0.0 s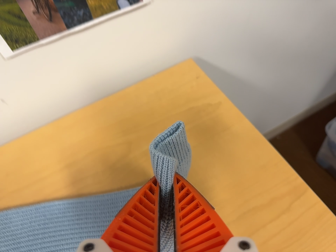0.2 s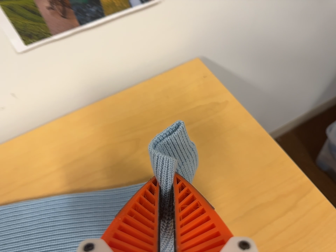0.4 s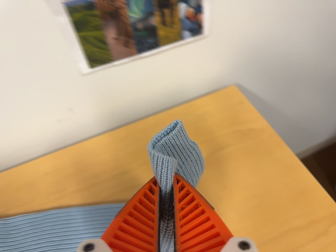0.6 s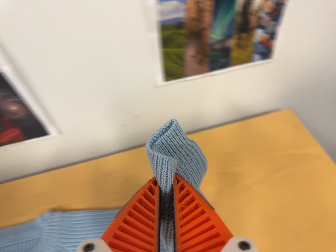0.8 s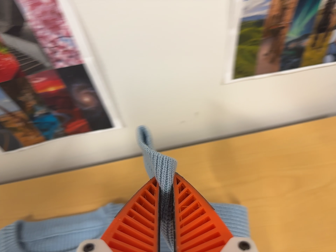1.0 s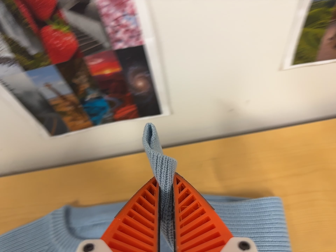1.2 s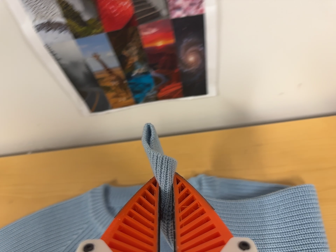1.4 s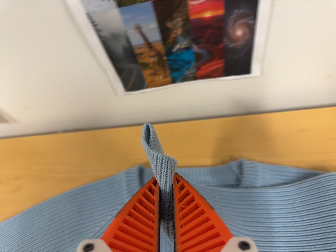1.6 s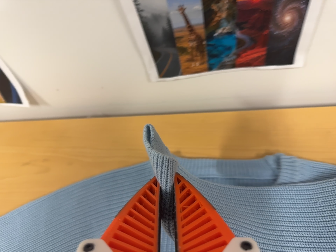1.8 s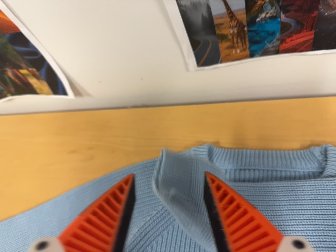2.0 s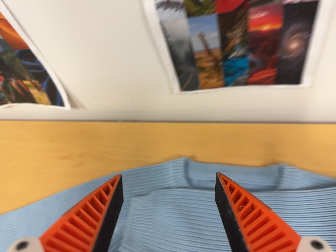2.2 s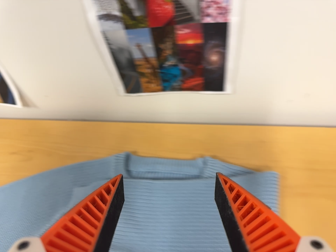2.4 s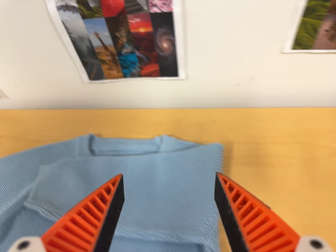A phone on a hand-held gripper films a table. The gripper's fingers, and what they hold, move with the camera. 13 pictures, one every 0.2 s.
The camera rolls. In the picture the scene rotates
clockwise.
0.0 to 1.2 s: The scene slides to the right, as the camera pans about 15 degrees to its left. It travels to its left, about 32 cm, so close, fixed things drift to the right. It rolls about its line of sight by about 20 degrees, and the scene rotates clockwise.
1.2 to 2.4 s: The camera travels backward and toward the bottom of its view, about 16 cm, so what stands in front gets smaller. It rolls about its line of sight by about 10 degrees, and the scene rotates clockwise.
The film runs forward here.
